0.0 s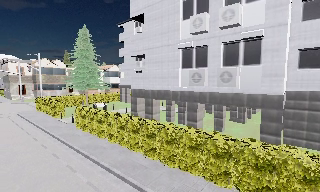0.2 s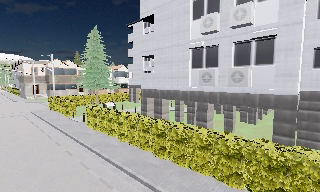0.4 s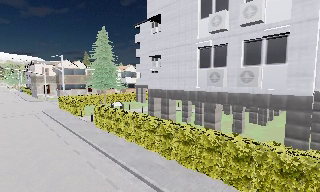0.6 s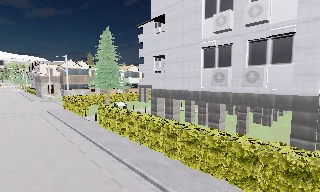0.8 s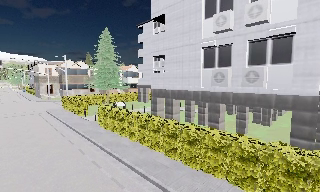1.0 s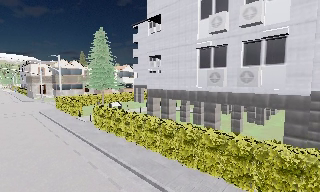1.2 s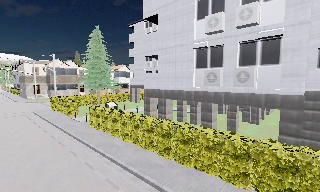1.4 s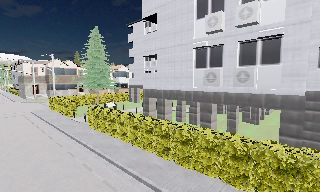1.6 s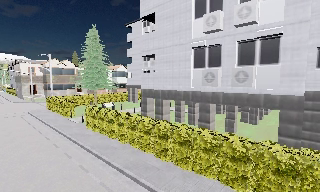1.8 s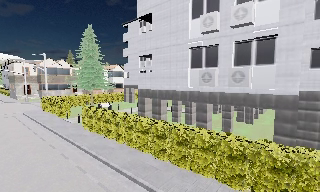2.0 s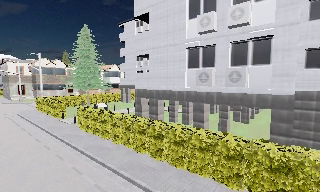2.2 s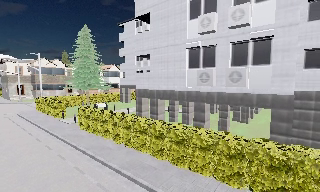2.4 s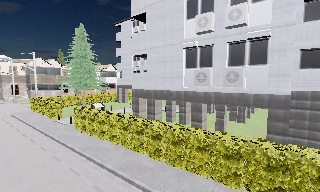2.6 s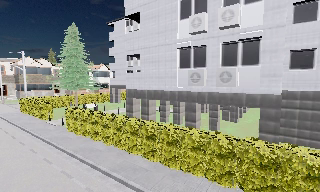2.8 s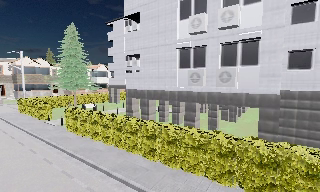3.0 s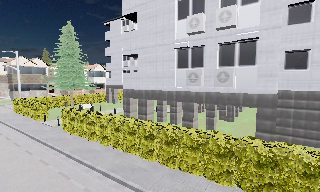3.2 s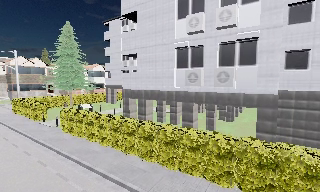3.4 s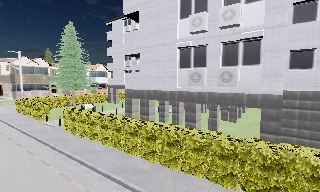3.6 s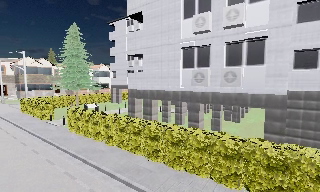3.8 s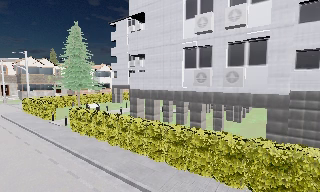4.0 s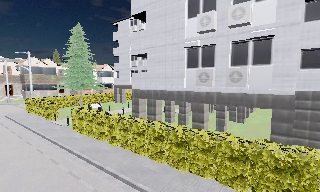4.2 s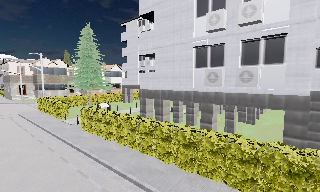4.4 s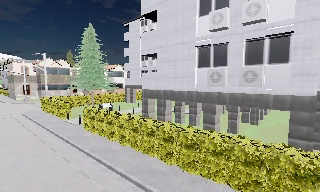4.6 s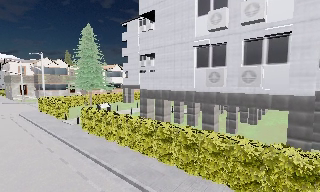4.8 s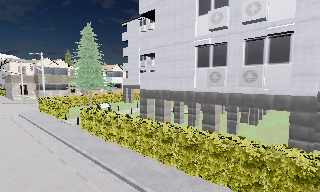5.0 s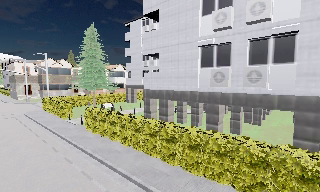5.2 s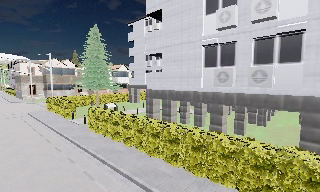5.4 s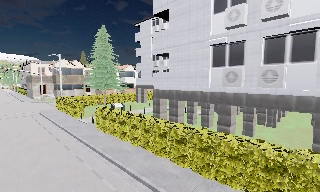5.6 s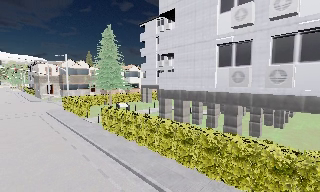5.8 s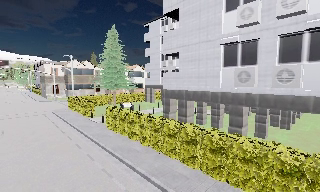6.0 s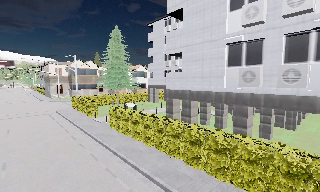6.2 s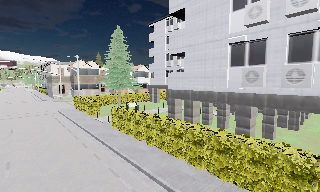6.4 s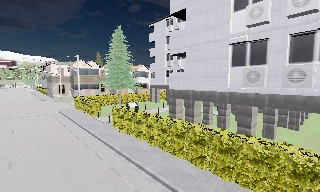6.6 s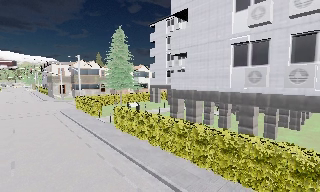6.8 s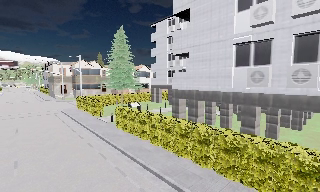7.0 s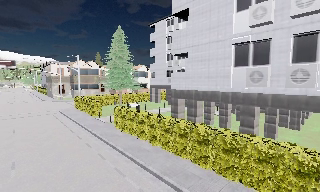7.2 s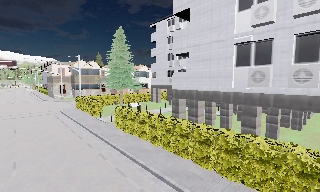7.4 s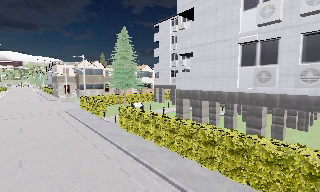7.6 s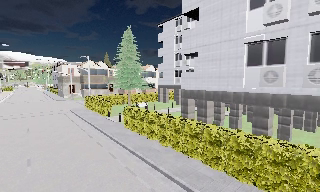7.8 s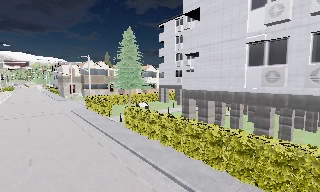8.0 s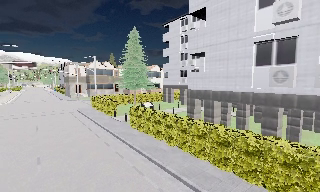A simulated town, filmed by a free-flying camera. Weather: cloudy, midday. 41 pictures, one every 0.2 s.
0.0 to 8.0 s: The scene slides to the right, as the camera pans about 15 degrees to its left. It travels to its left and forward, about 2 m, so close, fixed things drift to the right.
The film runs forward here.
